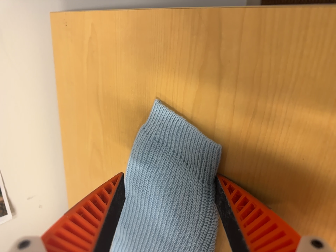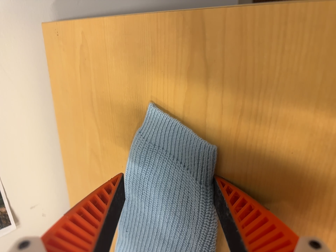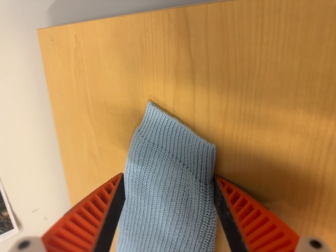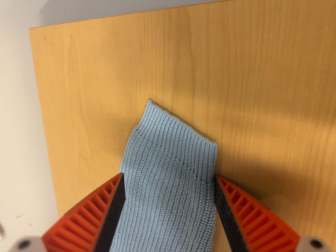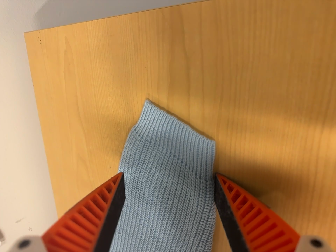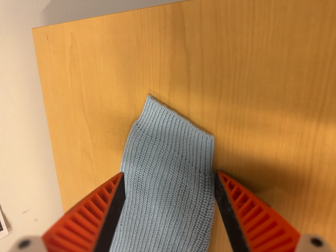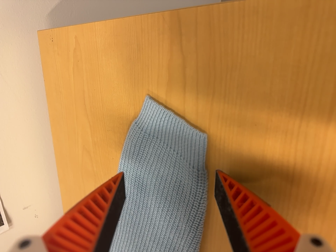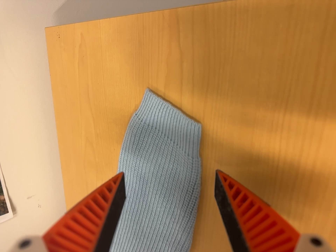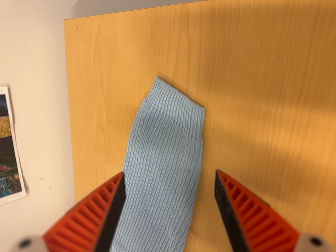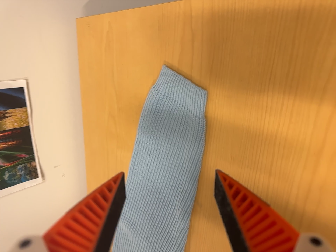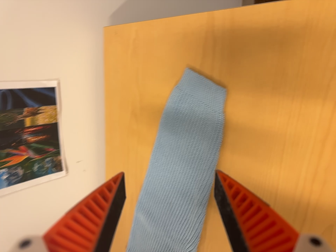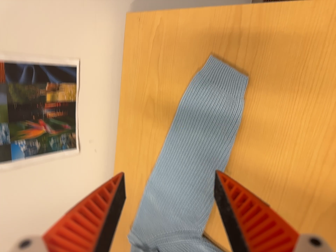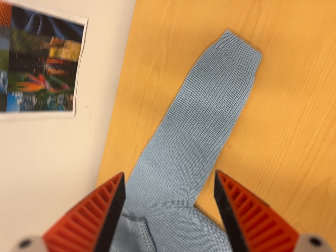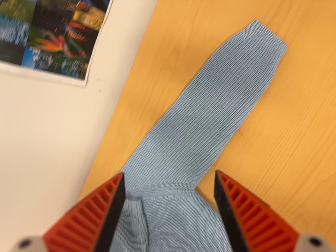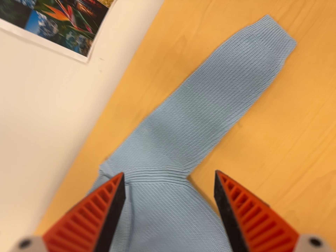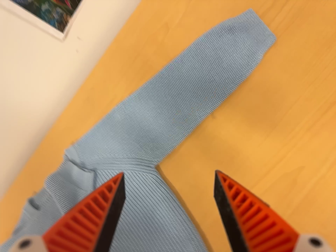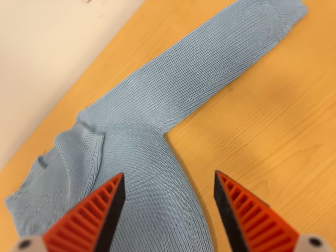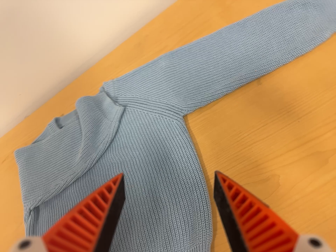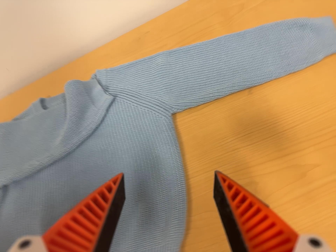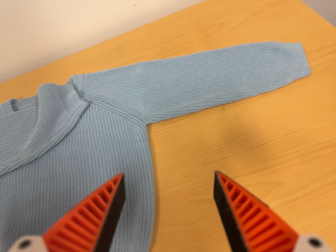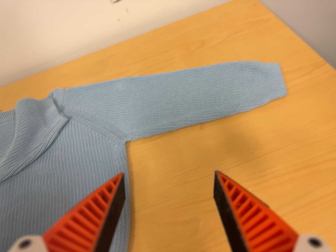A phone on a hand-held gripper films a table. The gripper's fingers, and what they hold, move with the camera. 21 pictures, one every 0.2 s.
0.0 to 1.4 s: The camera travels backward, about 6 cm, so what stands in front gets smaller.
1.4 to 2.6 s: The camera travels toward the bottom of its view, to its left and backward, about 28 cm, so close, fixed things drift upward. It rolls about its line of sight by about 20 degrees, and the scene rotates clockwise.
2.6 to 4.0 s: The camera pans to its right by about 10 degrees. It travels toward the bottom of its view, about 16 cm. Its aim tips toward the top of its view by about 10 degrees. It rolls about its line of sight by about 45 degrees, and the scene rotates clockwise.
The film runs backward here.
